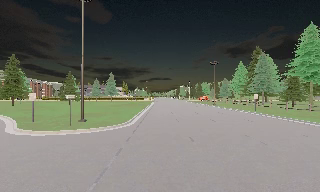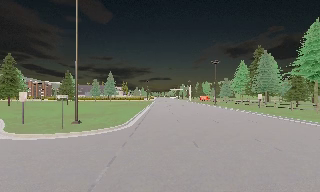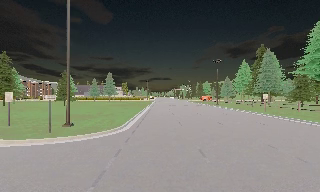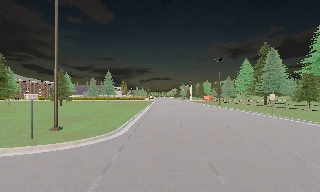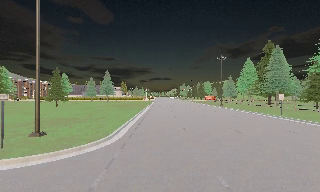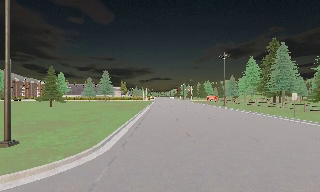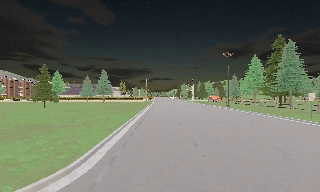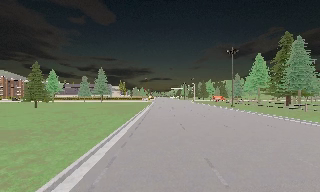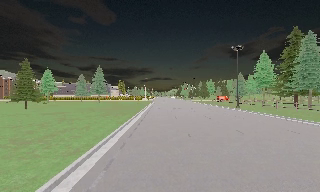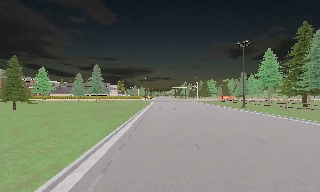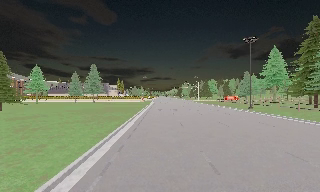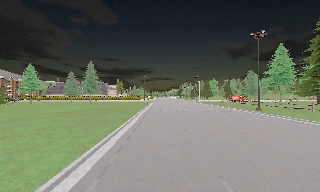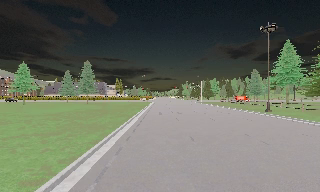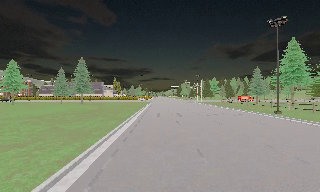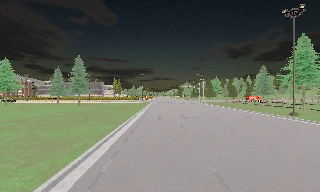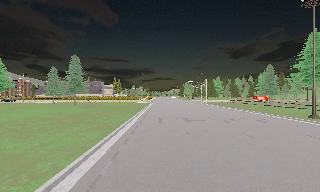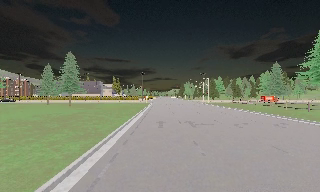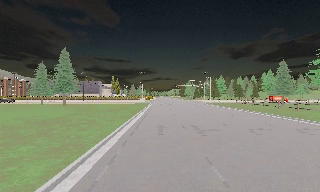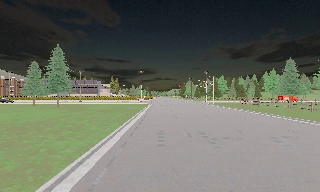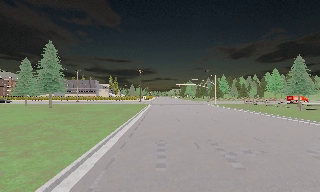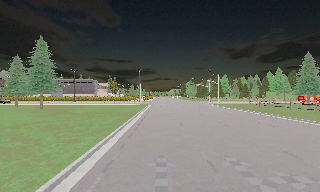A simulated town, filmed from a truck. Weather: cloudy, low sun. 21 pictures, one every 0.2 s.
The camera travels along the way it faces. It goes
forward.
0.0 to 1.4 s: The camera travels forward, about 11 m, so what stands in front looms larger. It gains speed.
1.4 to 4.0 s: The camera travels forward, about 30 m, so what stands in front looms larger.
The film runs forward here.
